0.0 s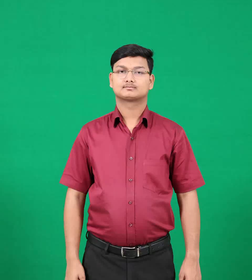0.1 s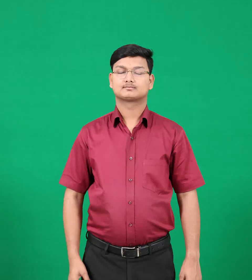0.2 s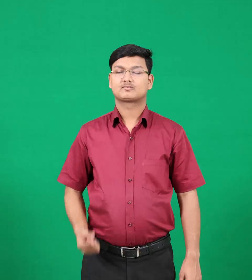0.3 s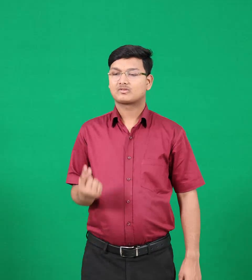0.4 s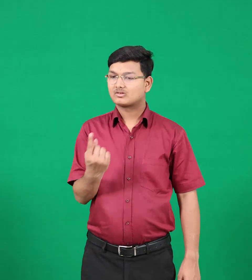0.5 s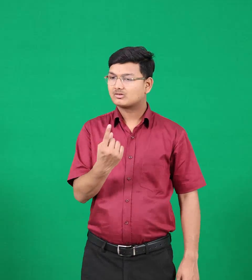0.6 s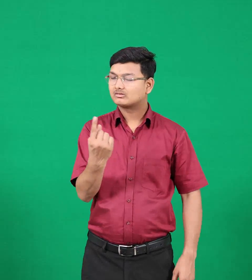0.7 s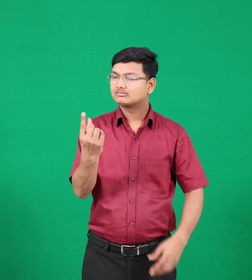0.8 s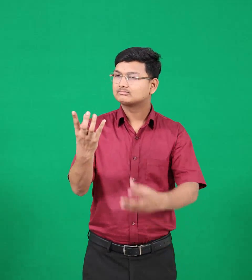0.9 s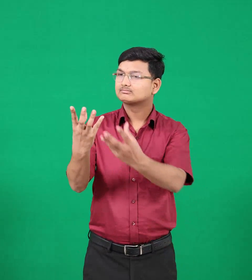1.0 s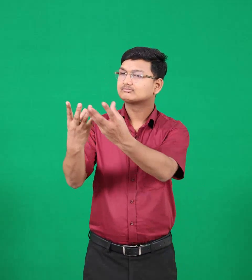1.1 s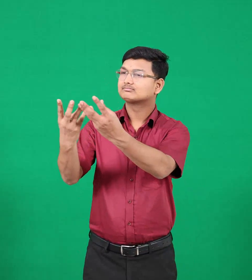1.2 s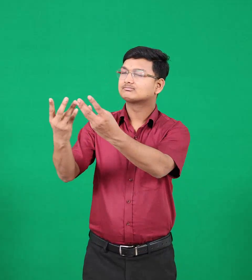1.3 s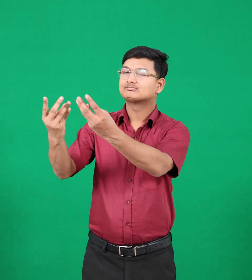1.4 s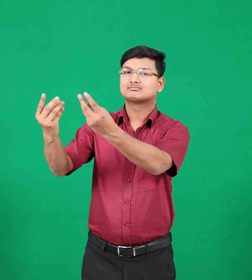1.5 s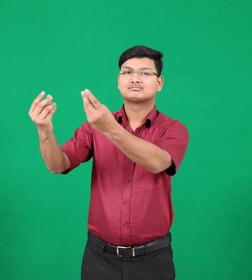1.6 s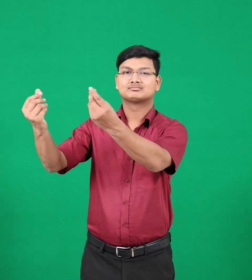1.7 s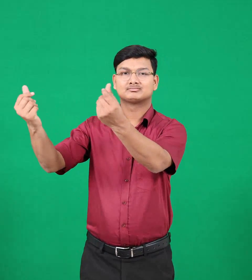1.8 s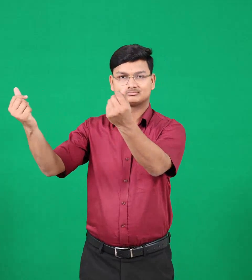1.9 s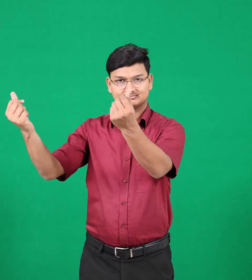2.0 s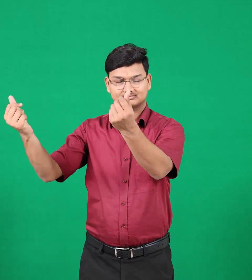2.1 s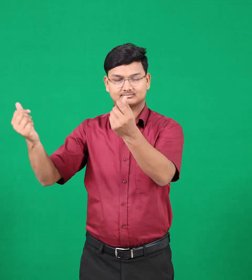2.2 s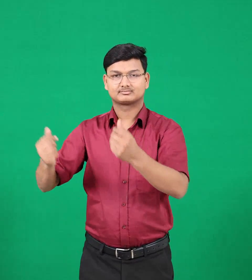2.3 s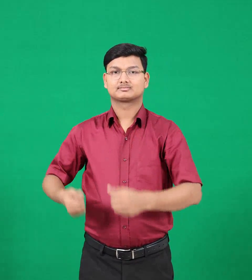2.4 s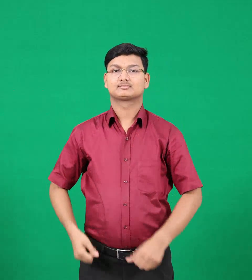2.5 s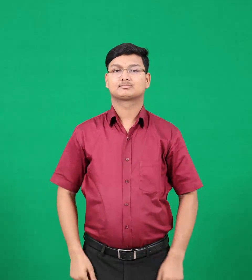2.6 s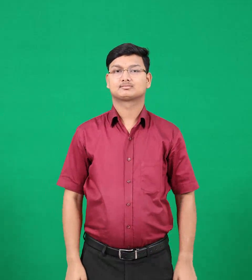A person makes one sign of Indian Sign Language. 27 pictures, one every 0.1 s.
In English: disappear
